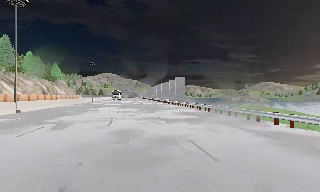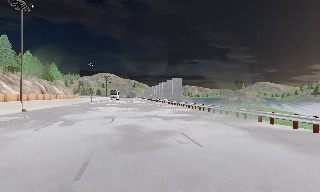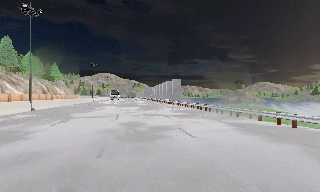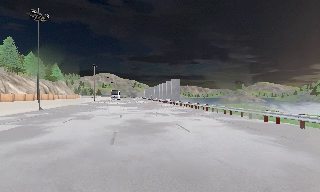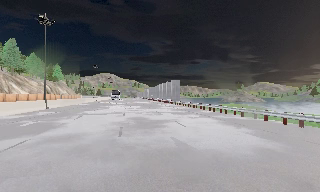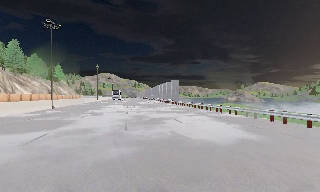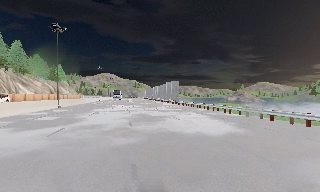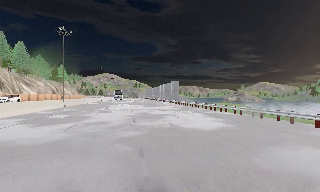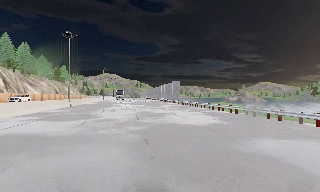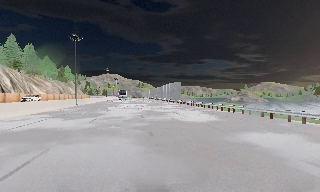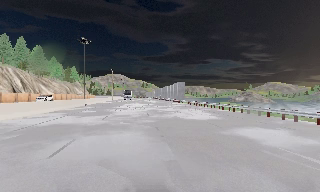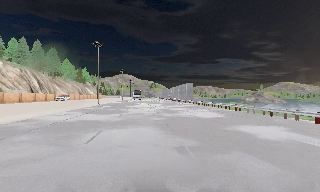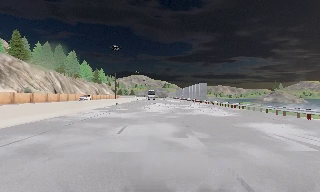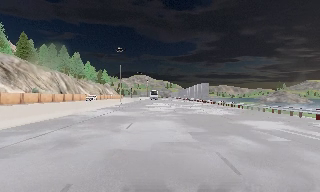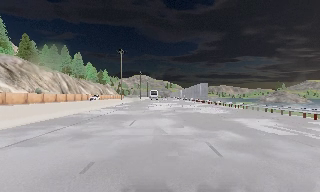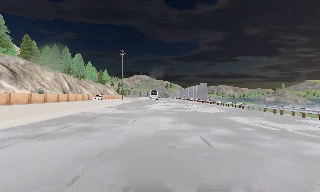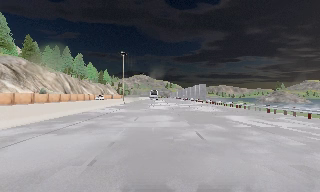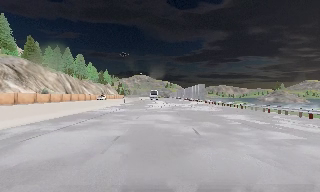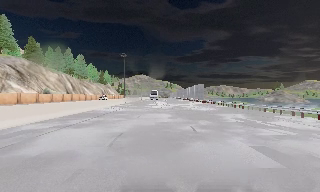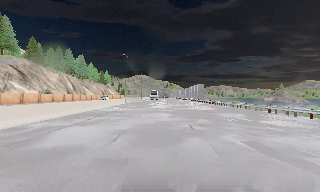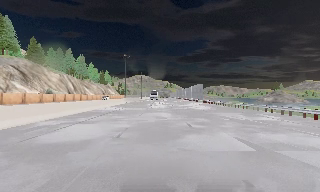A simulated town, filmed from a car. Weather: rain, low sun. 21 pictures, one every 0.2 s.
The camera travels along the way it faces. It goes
backward.
0.0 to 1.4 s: The camera travels backward, about 8 m, so what stands in front gets smaller.
1.4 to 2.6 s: The camera swings to its left by about 10 degrees, and the scene slides to the right. It travels backward, about 7 m, so what stands in front gets smaller.
2.6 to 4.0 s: The camera travels backward, about 6 m, so what stands in front gets smaller. It loses speed.
The film runs backward here.
